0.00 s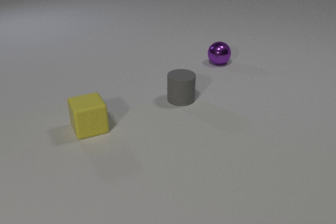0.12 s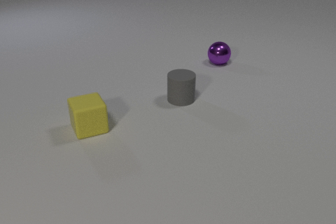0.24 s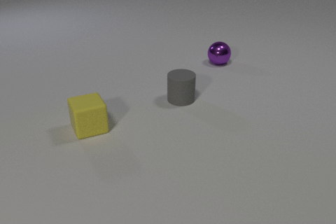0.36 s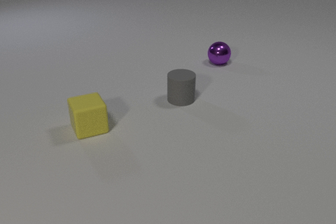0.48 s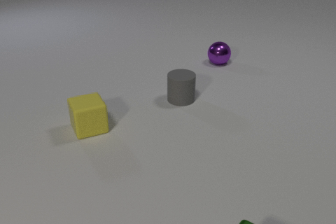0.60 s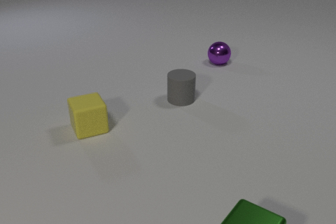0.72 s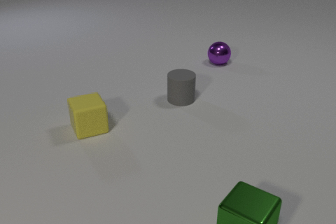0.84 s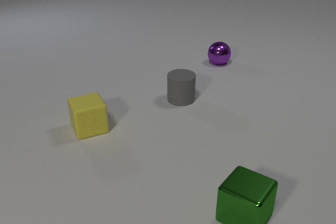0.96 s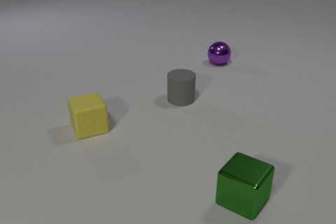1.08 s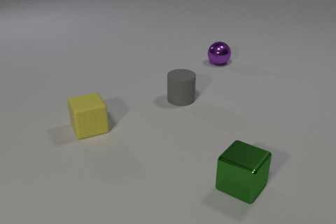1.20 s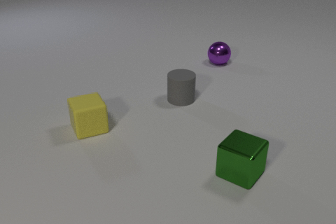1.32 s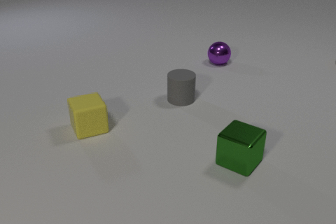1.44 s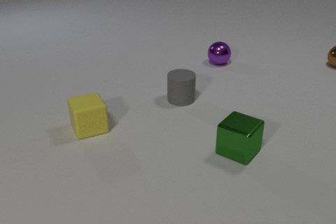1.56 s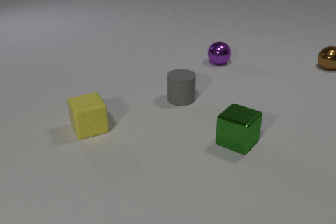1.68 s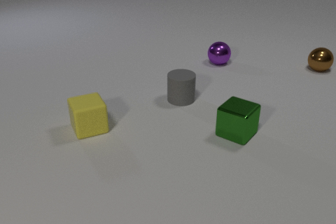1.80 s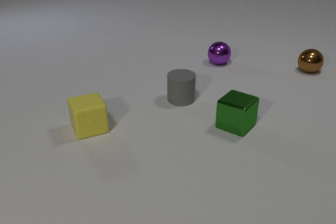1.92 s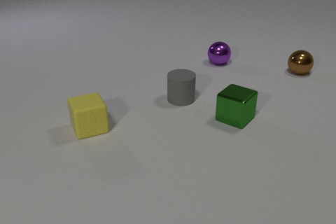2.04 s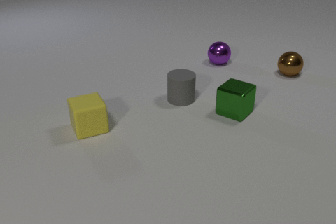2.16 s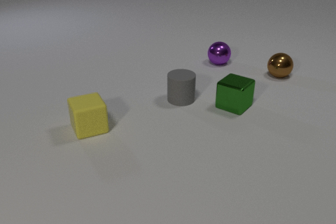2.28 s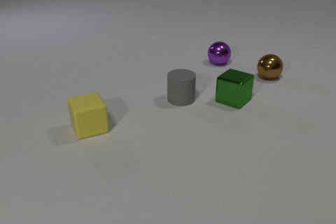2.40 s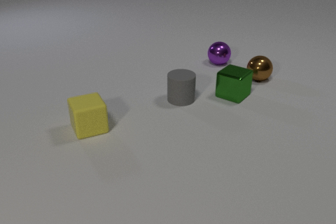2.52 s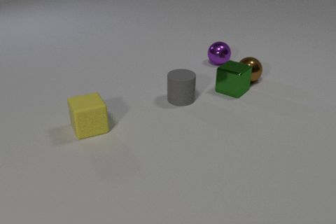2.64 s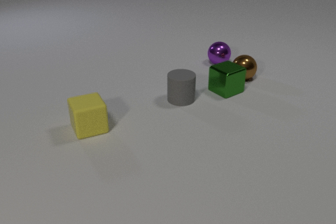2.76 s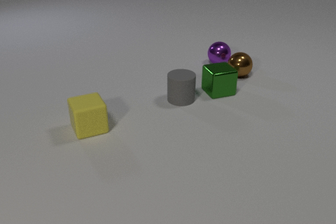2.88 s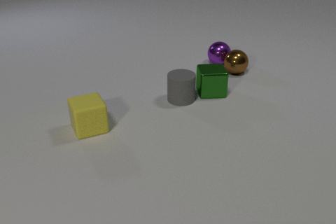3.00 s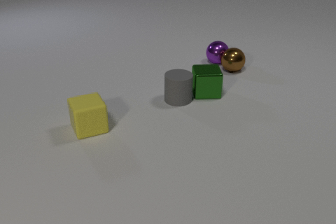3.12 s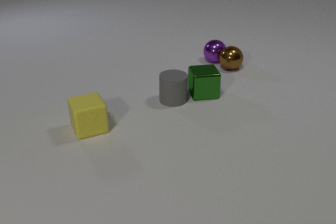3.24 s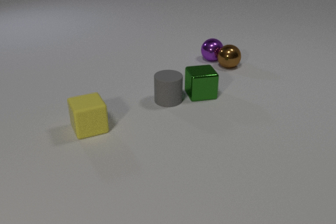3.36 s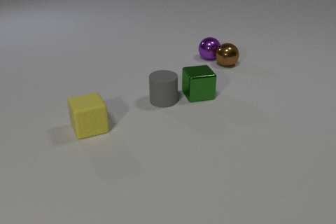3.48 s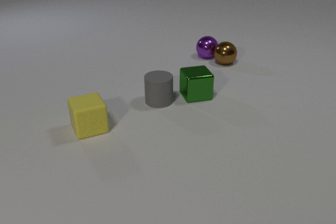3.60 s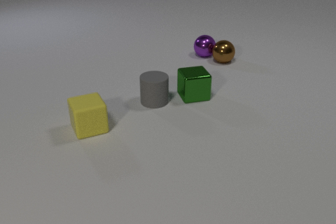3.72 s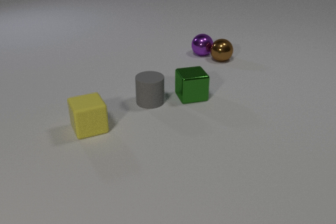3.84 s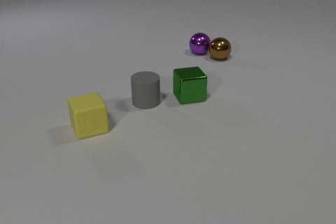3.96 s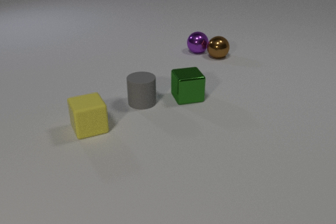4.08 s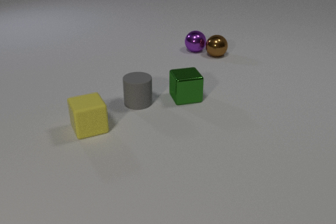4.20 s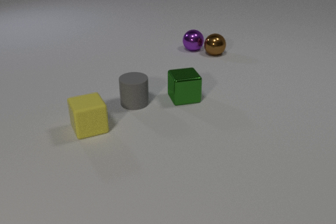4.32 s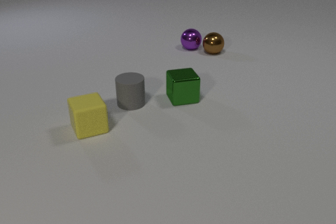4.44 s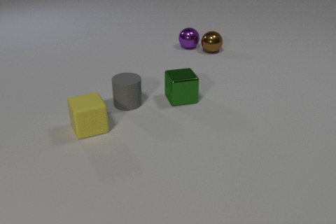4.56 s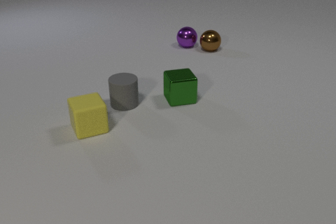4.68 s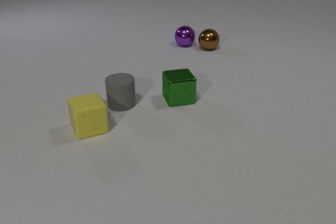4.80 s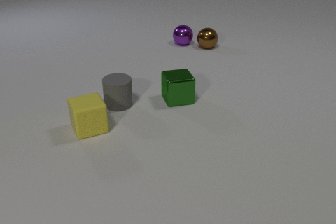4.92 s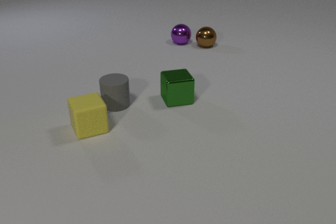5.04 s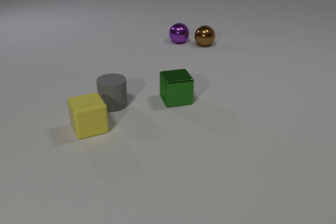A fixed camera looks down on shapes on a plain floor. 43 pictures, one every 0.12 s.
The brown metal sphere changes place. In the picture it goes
to the left.
The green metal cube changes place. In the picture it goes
away from the camera.
0.00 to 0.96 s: The green metal cube comes in at the bottom edge, slides away from the camera.
0.96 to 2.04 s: The green metal cube slides away from the camera. The brown metal sphere comes in at the right edge, rolls to the left and toward the camera.
2.04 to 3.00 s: The green metal cube slides away from the camera and to the left, spins so that its near face slides to the left, clockwise seen from above. The brown metal sphere rolls to the left. The green metal cube and the brown metal sphere collide. The brown metal sphere and the purple metal sphere collide. The green metal cube and the gray rubber cylinder collide.
3.00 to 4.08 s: The green metal cube slides to the left and toward the camera. The brown metal sphere rolls away from the camera and to the left. The gray rubber cylinder slides to the left. The purple metal sphere rolls away from the camera and to the left.
4.08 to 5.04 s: The green metal cube slides to the left. The brown metal sphere rolls away from the camera and to the left. The gray rubber cylinder slides to the left. The purple metal sphere rolls away from the camera and to the left.
Are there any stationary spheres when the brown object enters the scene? yes.
What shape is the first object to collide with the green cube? sphere.
How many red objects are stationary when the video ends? 0.
